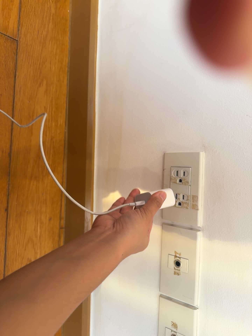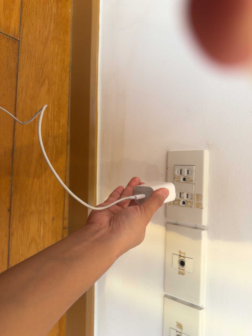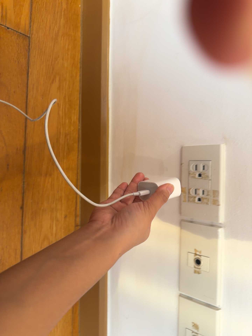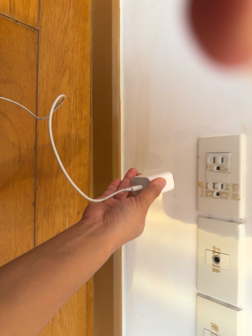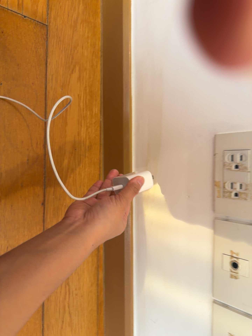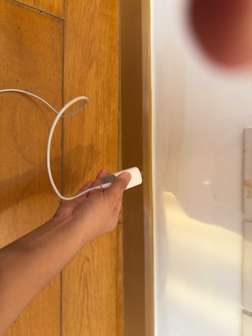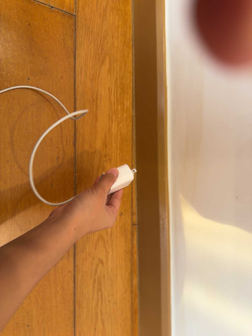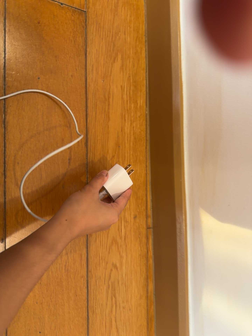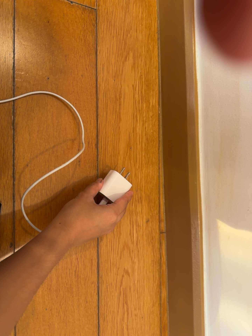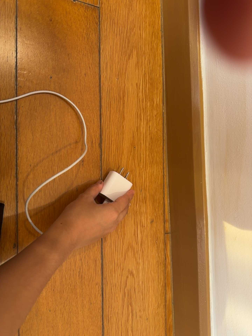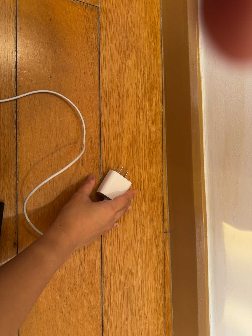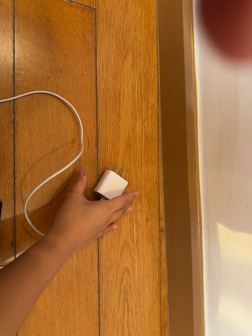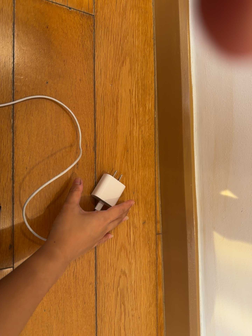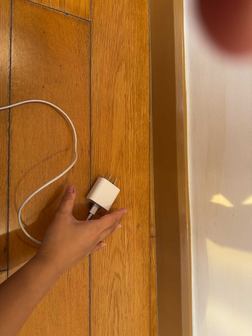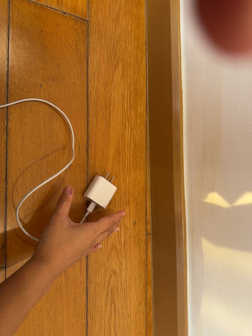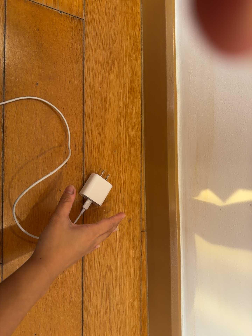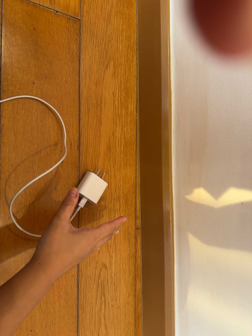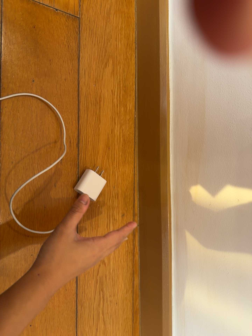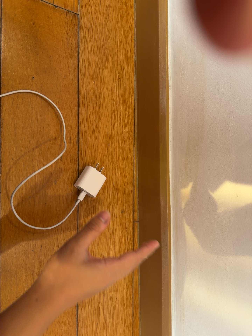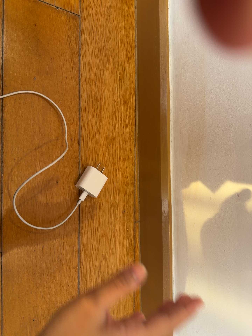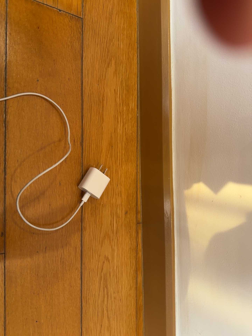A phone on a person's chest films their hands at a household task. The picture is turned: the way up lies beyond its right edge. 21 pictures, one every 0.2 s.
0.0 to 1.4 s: The camera swings to its left by about 20 degrees, and the scene slides to the right. It travels forward, about 12 cm, so what stands in front looms larger.
1.4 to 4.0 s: The camera shifts only a little, or ends up much as it began.
The film runs backward here.
